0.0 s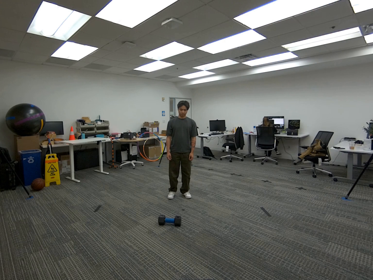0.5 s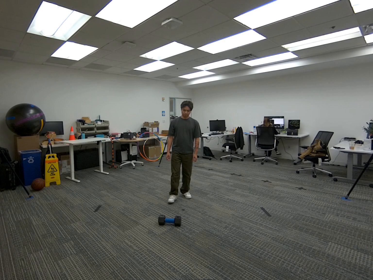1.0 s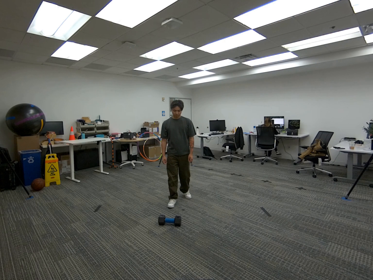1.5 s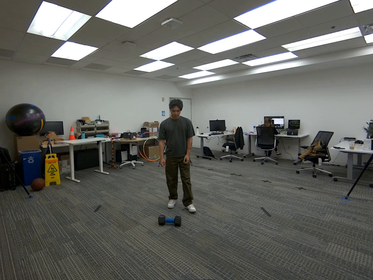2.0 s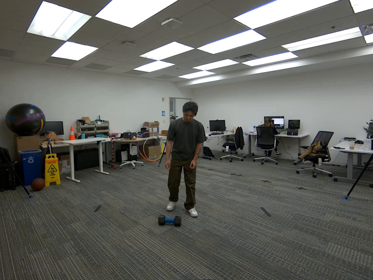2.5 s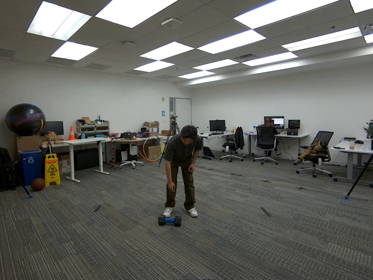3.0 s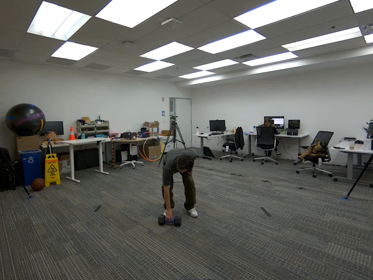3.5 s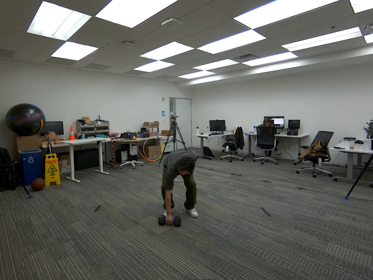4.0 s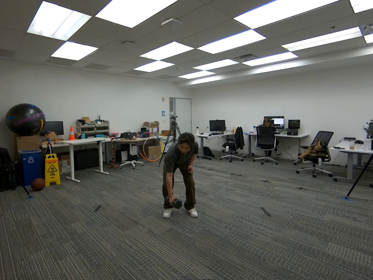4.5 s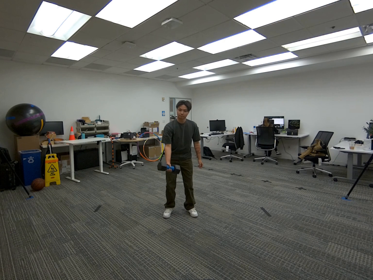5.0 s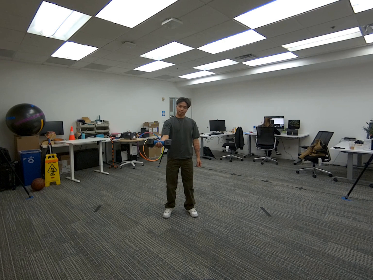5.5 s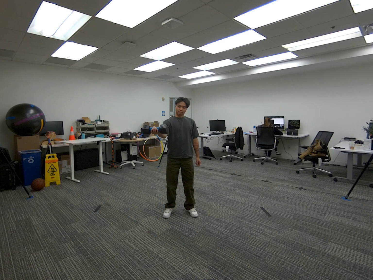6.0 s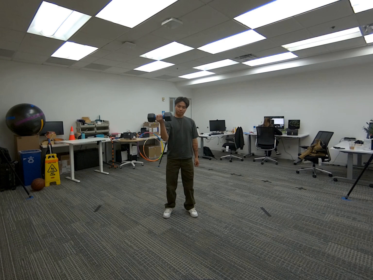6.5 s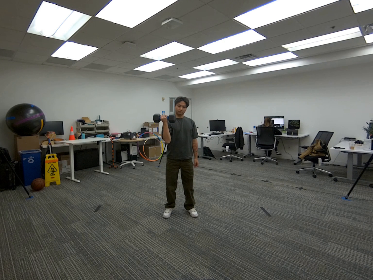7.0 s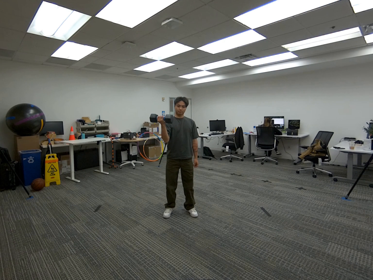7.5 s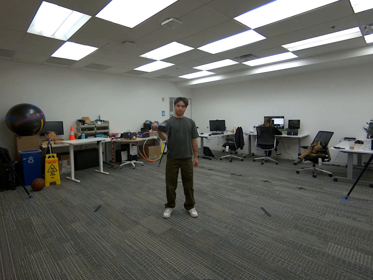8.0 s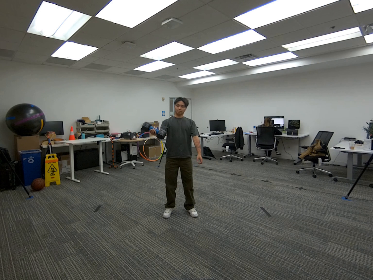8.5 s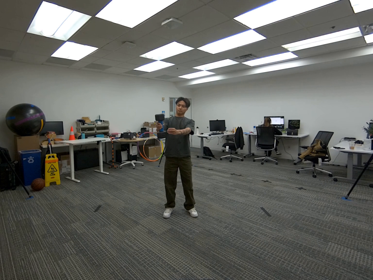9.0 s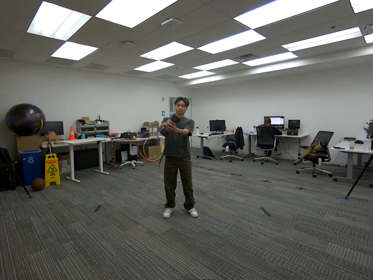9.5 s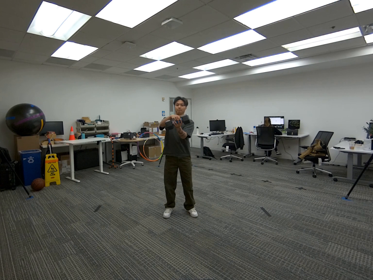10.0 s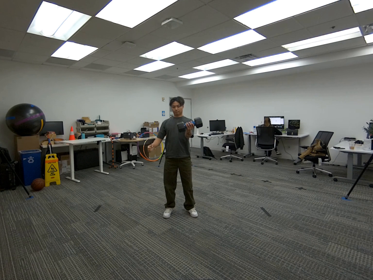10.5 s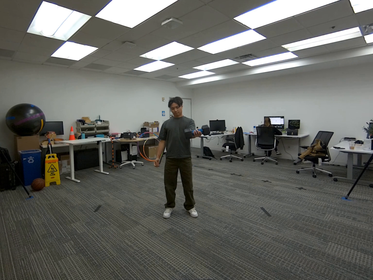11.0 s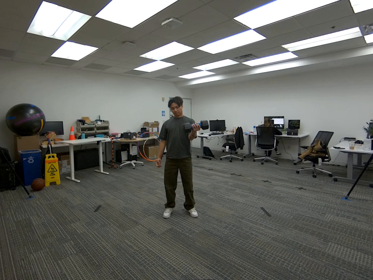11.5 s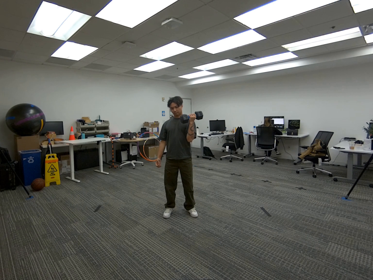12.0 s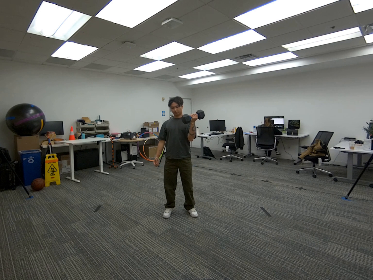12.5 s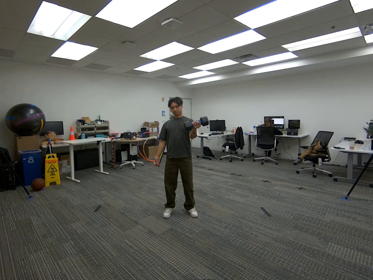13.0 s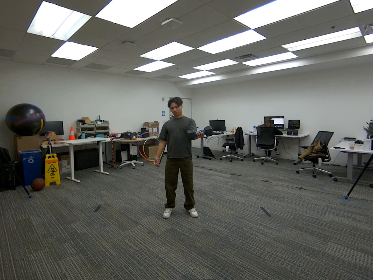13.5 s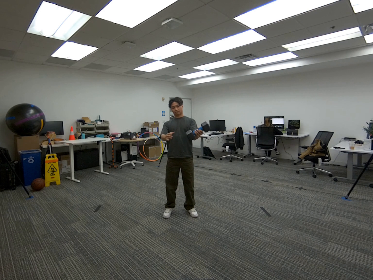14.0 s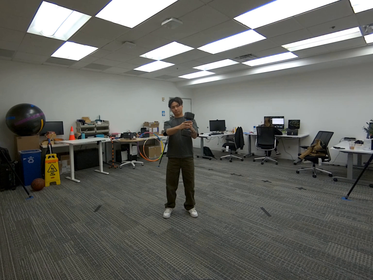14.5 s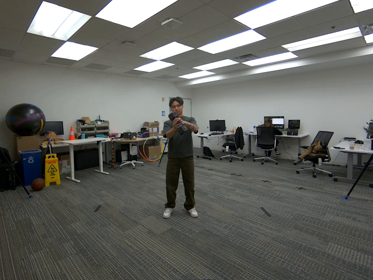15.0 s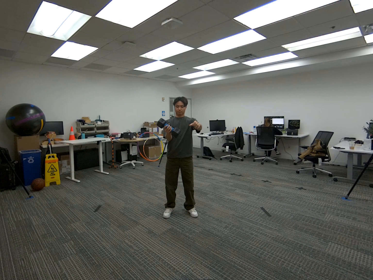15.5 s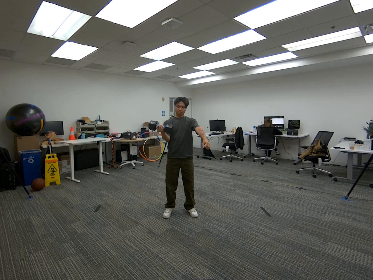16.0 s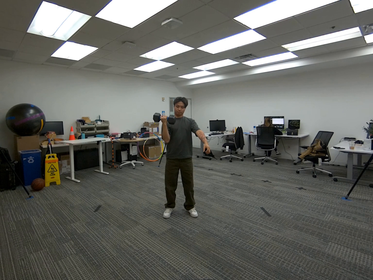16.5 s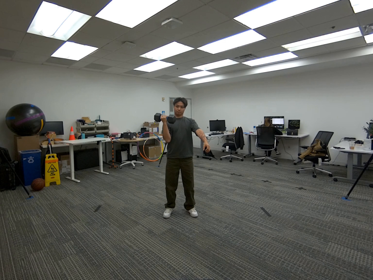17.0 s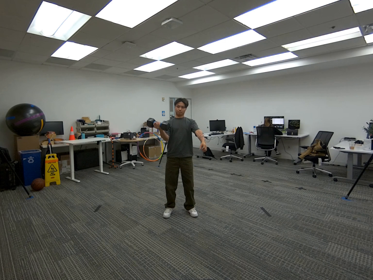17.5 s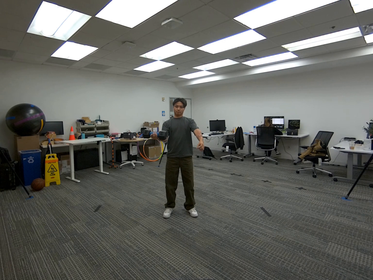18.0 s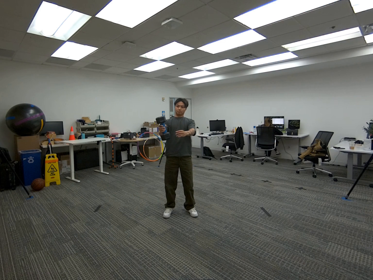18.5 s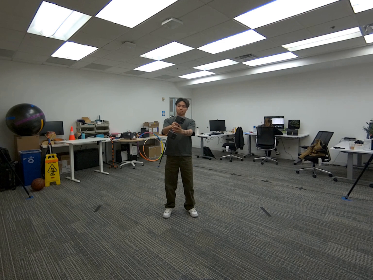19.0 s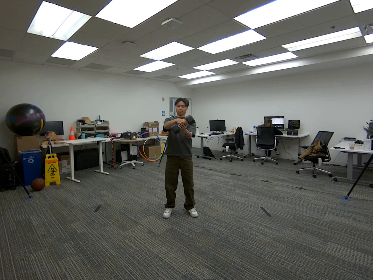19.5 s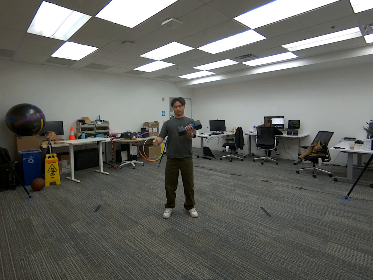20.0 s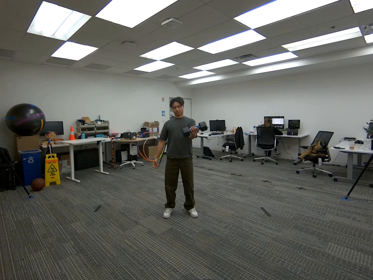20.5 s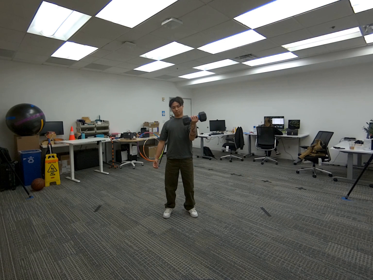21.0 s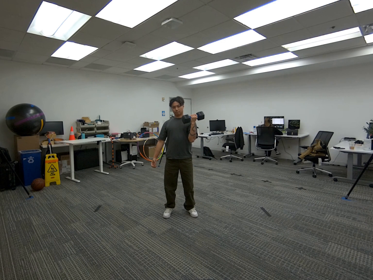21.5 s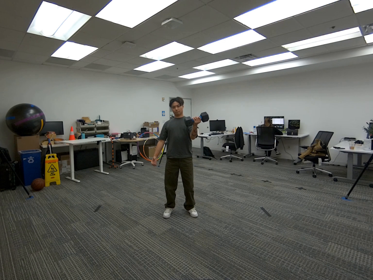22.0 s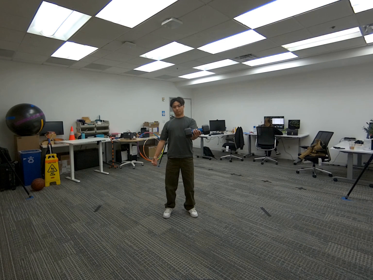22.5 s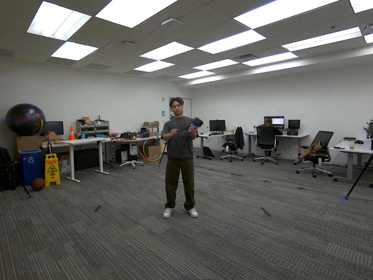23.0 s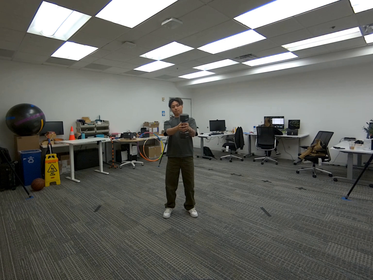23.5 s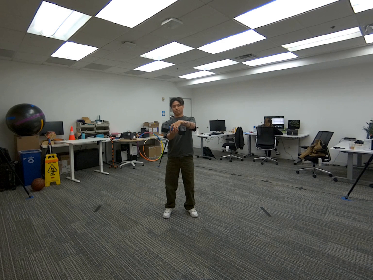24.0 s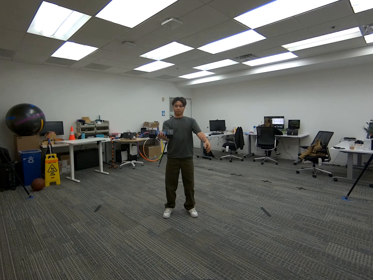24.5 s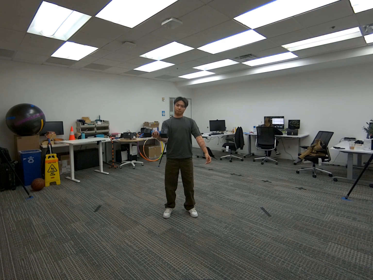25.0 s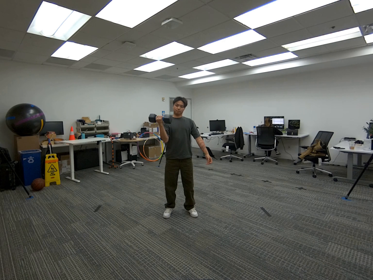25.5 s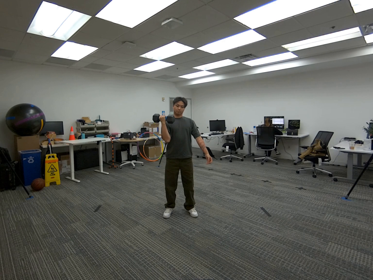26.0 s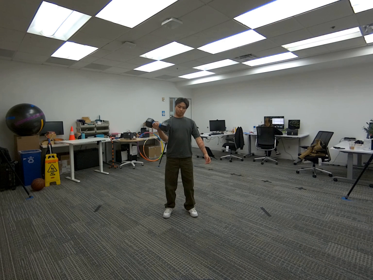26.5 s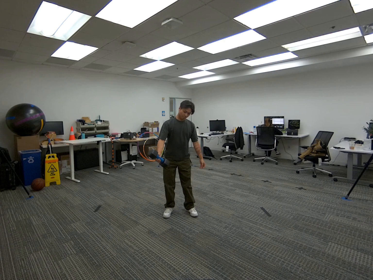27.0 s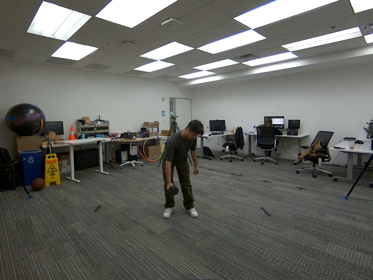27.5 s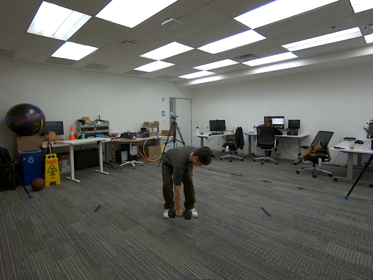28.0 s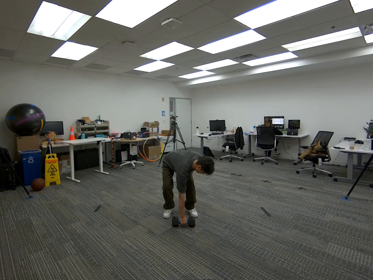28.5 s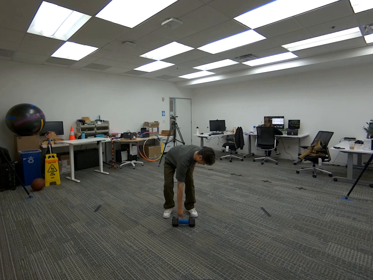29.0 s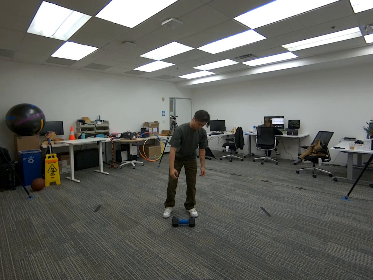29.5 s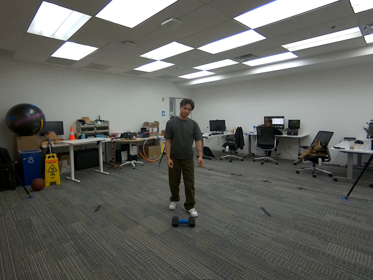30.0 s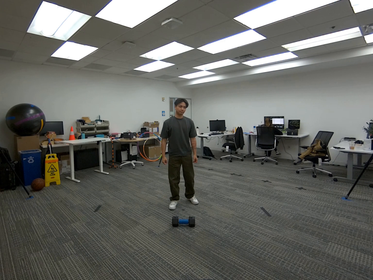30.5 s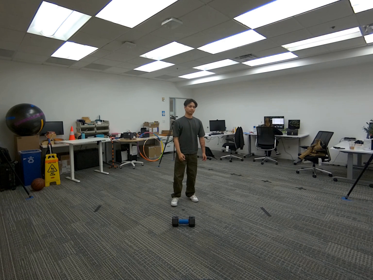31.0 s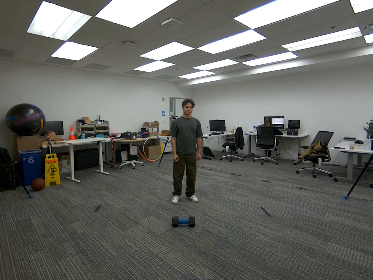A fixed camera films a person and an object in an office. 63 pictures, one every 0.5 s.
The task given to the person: Walk to the dumbbell and pick it up with your right hand, keeping your arm extended. Perform a bicep curl by bending your elbow, then pass the dumbbell to your left hand. Lower the left arm, perform a bicep curl, and pass the dumbbell back to your right hand. Continue alternating curls between hands until finished, then place the dumbbell back on the ground.
